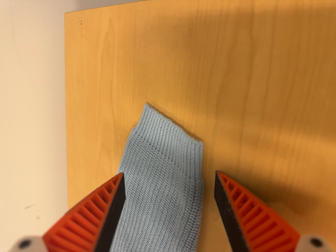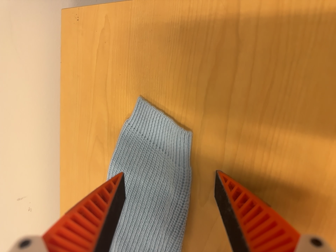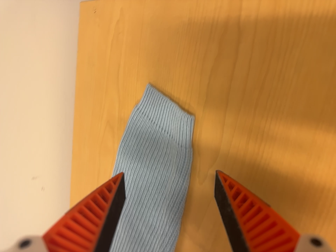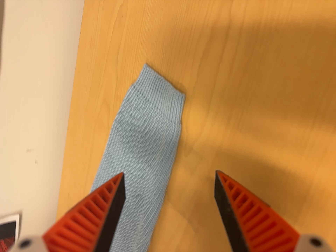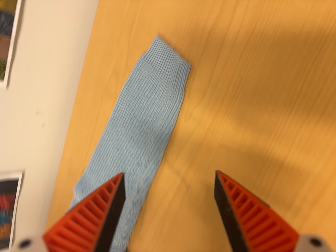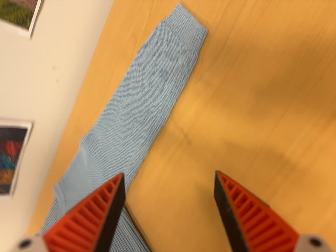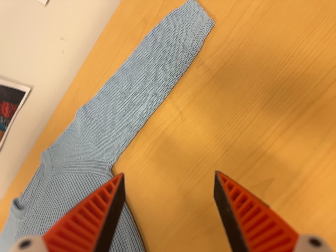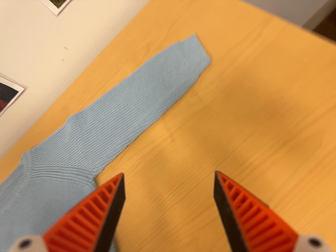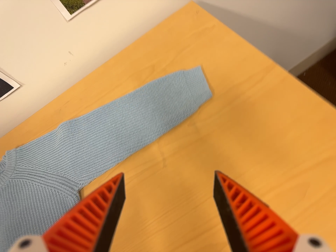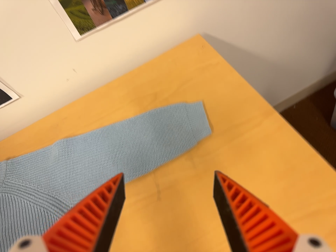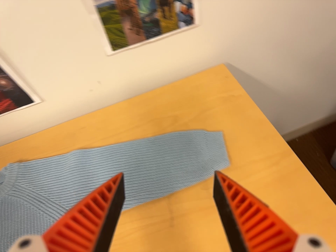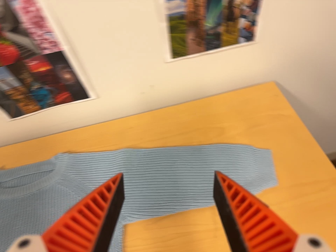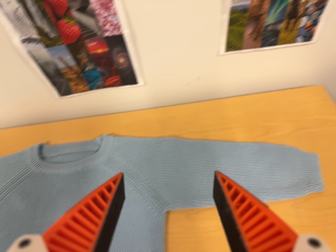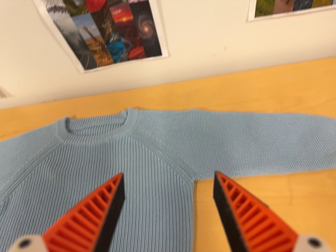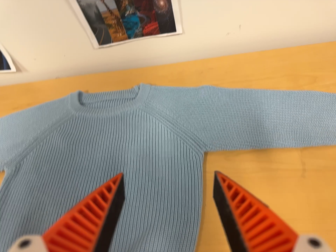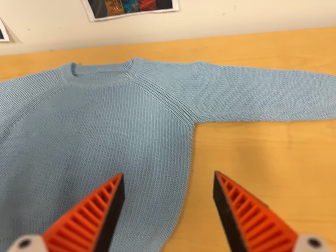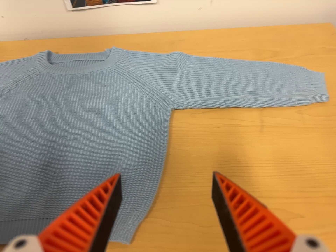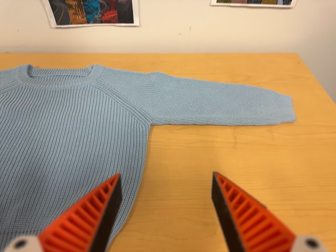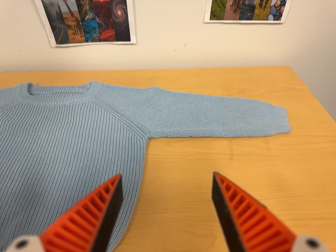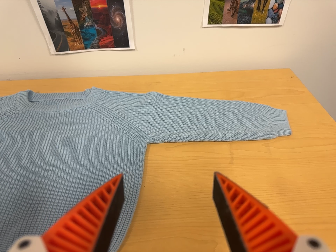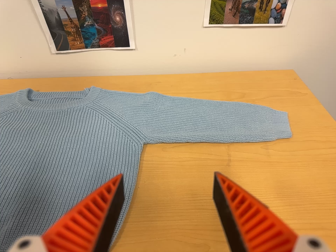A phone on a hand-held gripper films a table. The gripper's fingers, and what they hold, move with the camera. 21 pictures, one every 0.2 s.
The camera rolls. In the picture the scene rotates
clockwise.
0.0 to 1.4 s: The camera pans to its right by about 10 degrees. It travels toward the bottom of its view and backward, about 26 cm, so close, fixed things drift upward. It rolls about its line of sight by about 40 degrees, and the scene rotates clockwise.
1.4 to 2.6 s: The camera travels to its left, about 26 cm, so close, fixed things drift to the right. It rolls about its line of sight by about 35 degrees, and the scene rotates clockwise.
2.6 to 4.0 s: The camera travels toward the bottom of its view, about 18 cm. Its aim tips toward the top of its view by about 10 degrees.
The film runs backward here.
